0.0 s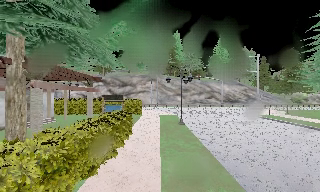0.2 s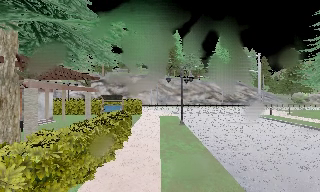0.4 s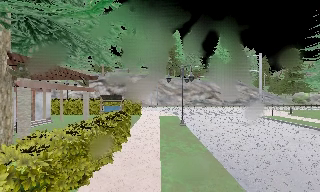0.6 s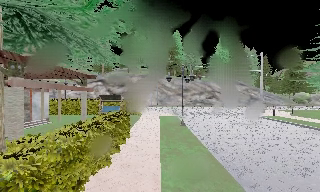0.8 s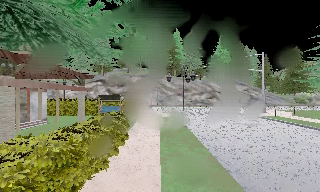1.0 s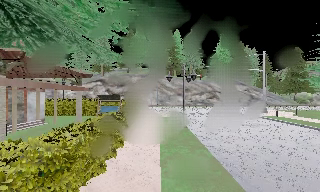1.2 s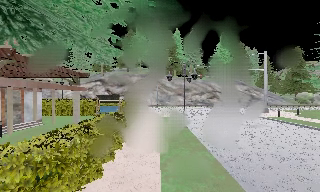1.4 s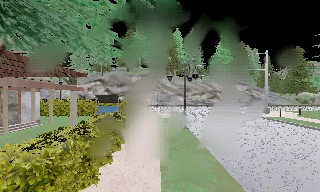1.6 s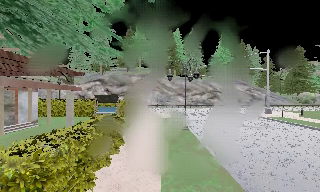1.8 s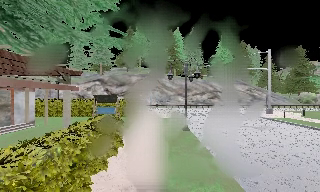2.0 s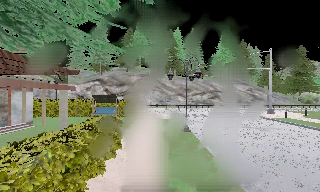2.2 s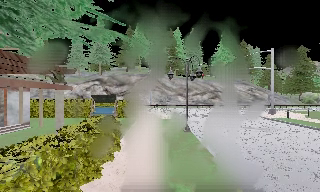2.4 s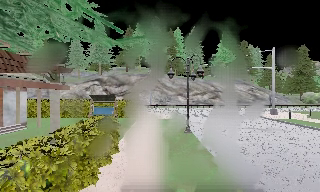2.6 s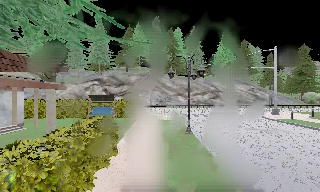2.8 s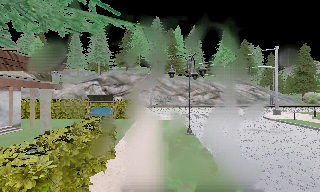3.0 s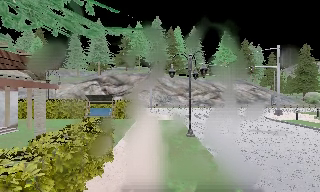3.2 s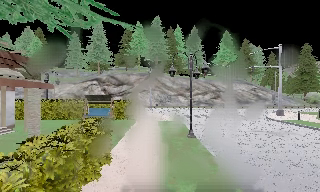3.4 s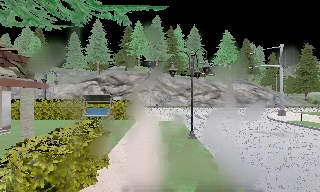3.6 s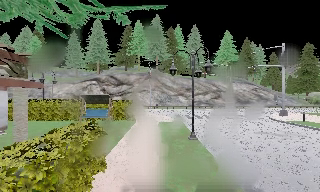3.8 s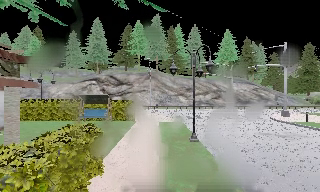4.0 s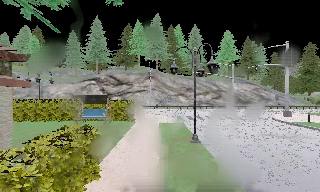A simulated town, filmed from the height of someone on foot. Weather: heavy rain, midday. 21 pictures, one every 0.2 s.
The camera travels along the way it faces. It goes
forward.
0.0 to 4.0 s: The camera travels forward, about 5 m, so what stands in front looms larger.
The film runs forward here.
